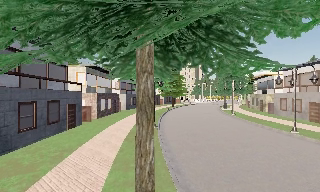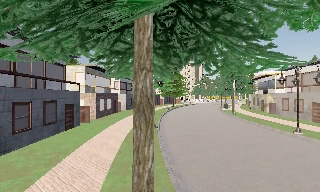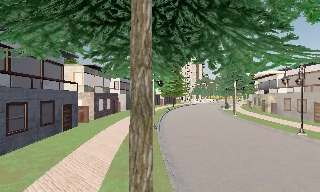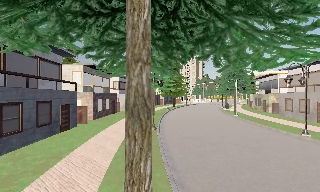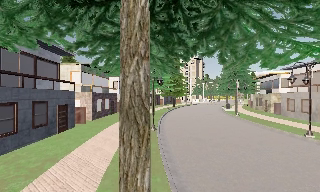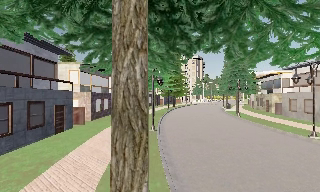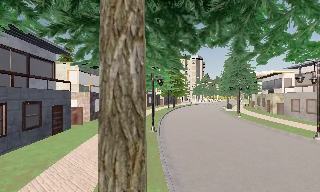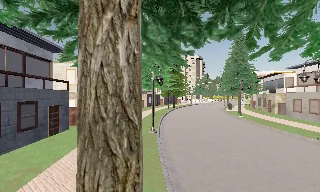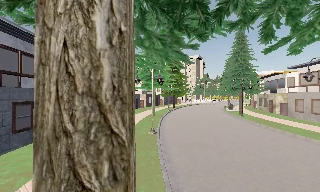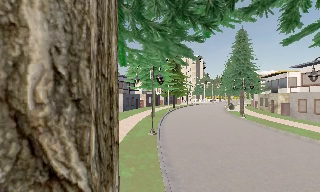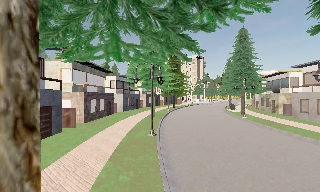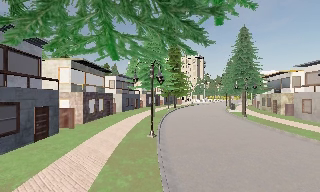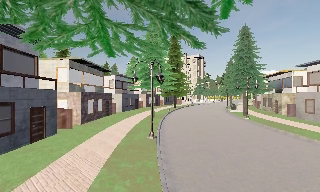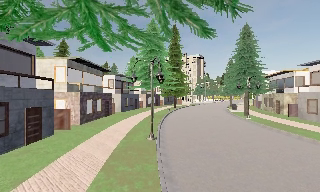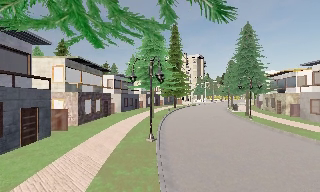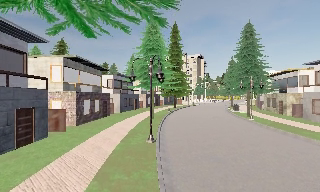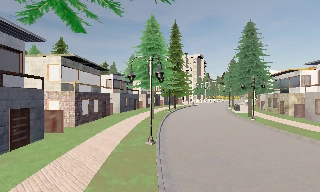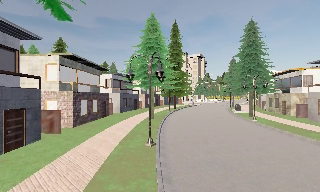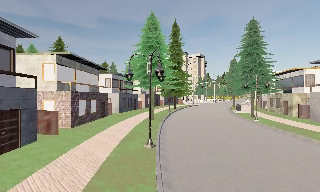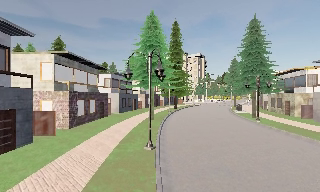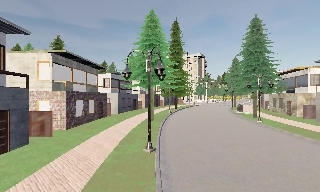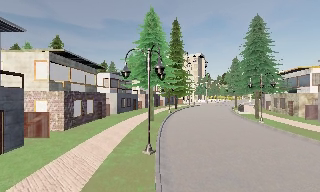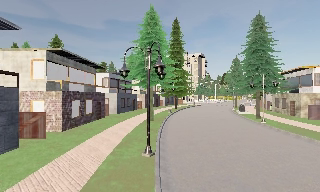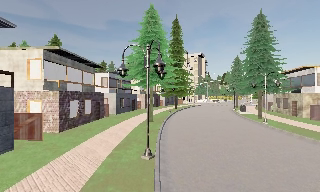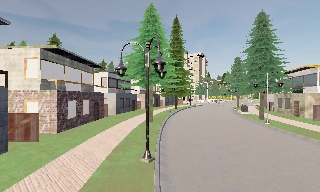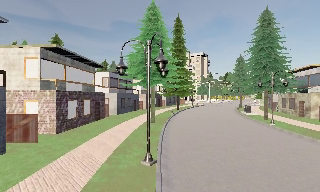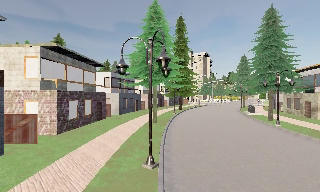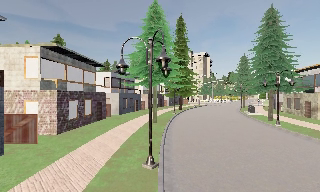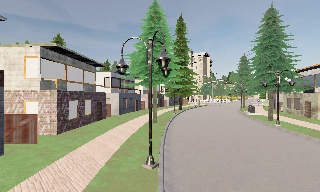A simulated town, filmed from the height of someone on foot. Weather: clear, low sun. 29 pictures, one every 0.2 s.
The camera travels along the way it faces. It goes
forward.
0.0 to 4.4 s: The camera travels forward, about 6 m, so what stands in front looms larger.
4.4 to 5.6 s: The camera travels forward, about 1 m, so what stands in front looms larger. It loses speed.
The film runs forward here.
